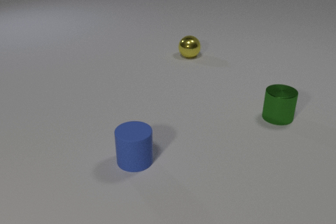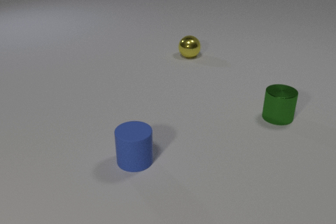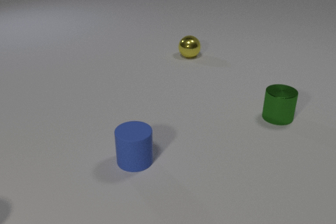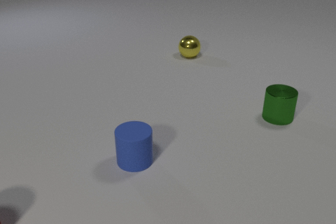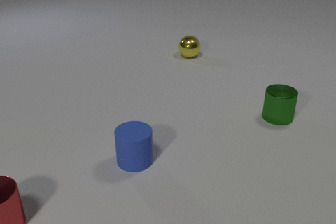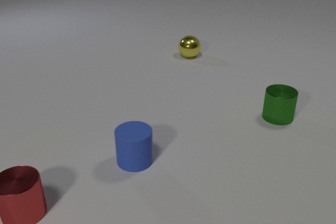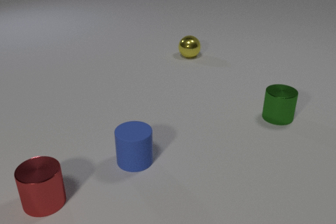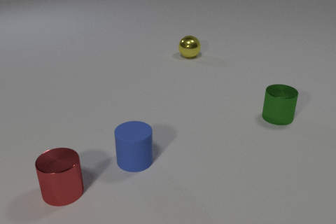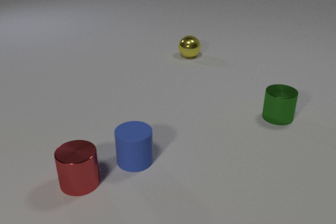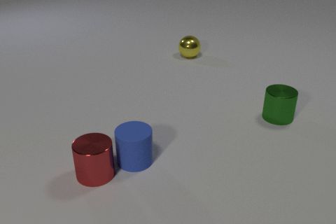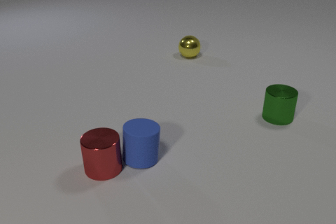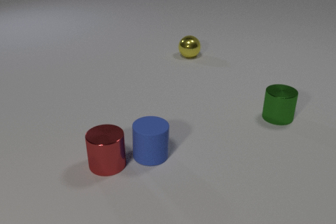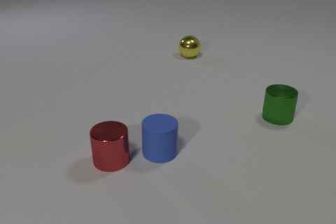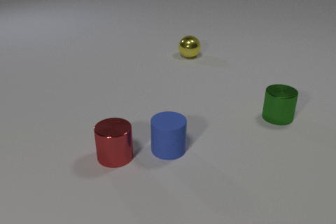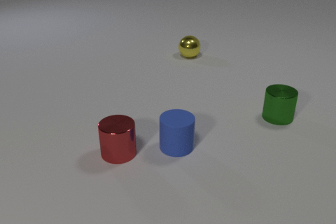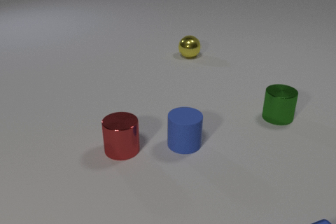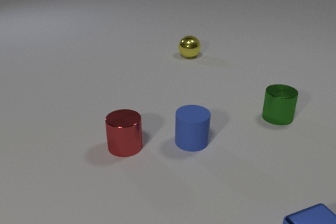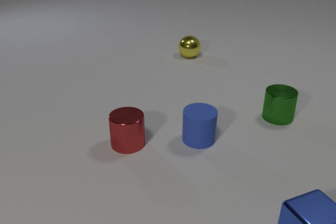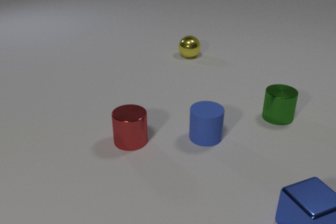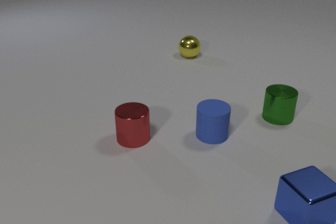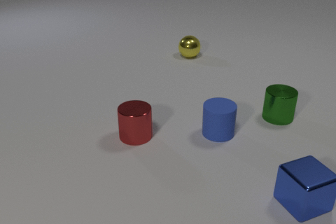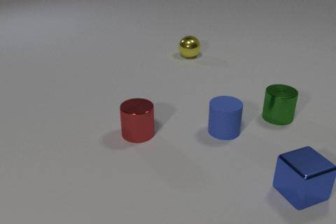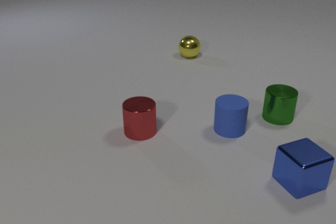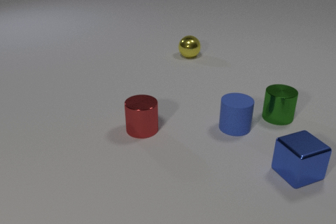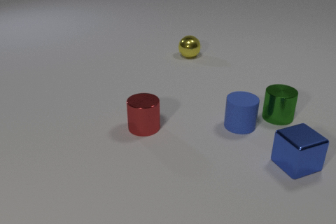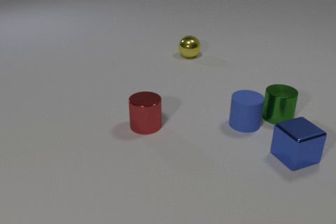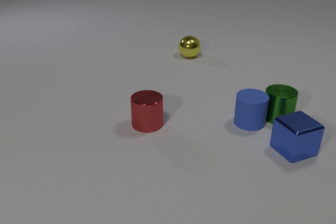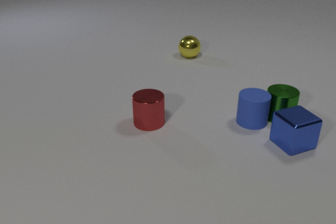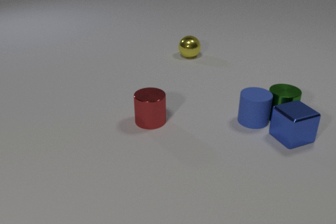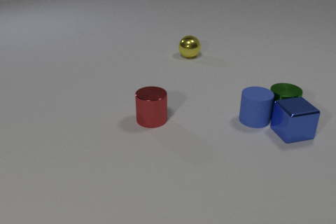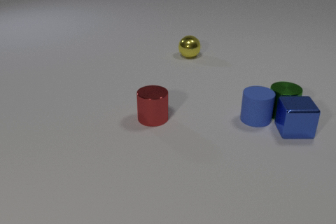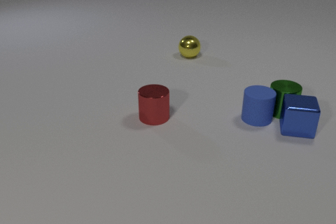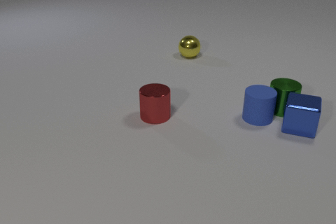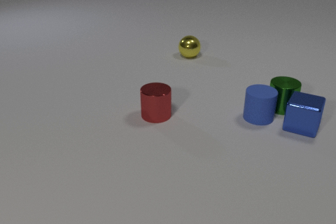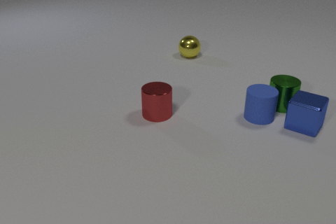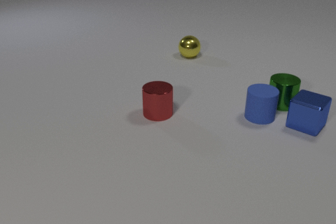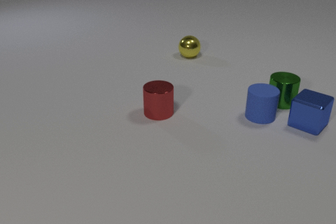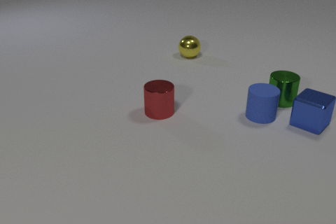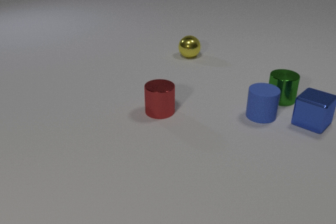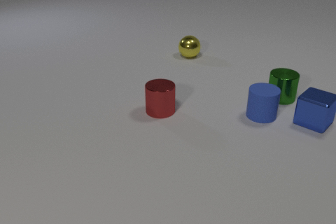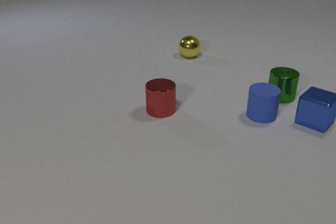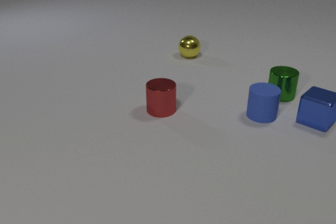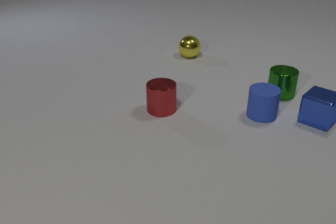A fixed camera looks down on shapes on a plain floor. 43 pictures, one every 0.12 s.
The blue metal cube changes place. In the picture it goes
away from the camera.
The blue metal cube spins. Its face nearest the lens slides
to the left.
0.00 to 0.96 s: The red metal cylinder comes in at the left edge, slides to the right and away from the camera.
0.96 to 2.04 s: The red metal cylinder slides away from the camera and to the right. The blue rubber cylinder slides to the right and away from the camera. The blue metal cube comes in at the bottom edge, slides away from the camera. The red metal cylinder and the blue rubber cylinder collide.
2.04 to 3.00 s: The red metal cylinder slides away from the camera and to the right. The blue rubber cylinder slides to the right and away from the camera. The blue metal cube slides away from the camera.
3.00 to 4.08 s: The red metal cylinder slides away from the camera and to the right. The blue rubber cylinder slides away from the camera and to the right. The green metal cylinder slides away from the camera. The blue metal cube slides away from the camera, spins clockwise seen from above by about 60 degrees, its near face sliding to the left. The blue rubber cylinder and the green metal cylinder collide. The green metal cylinder and the blue metal cube collide.
4.08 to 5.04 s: The red metal cylinder slides away from the camera. The green metal cylinder slides away from the camera. The blue metal cube slides away from the camera and to the right.
What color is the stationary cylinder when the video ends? blue.
How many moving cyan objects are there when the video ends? 0.
Are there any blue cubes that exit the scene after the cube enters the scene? no.
